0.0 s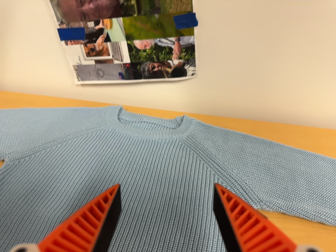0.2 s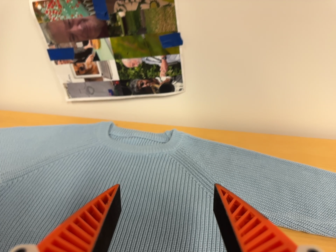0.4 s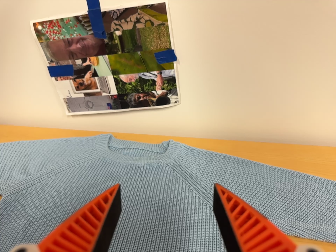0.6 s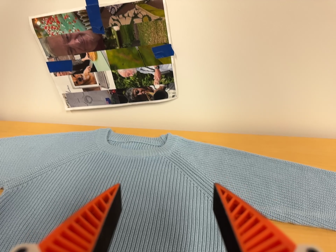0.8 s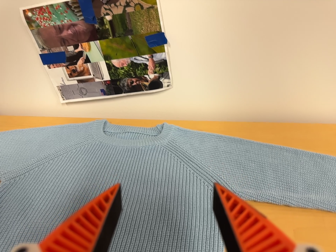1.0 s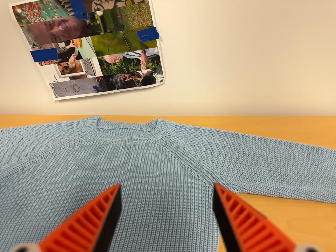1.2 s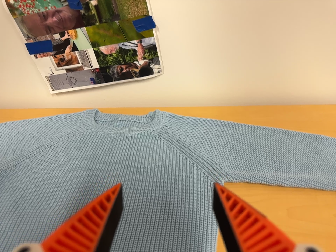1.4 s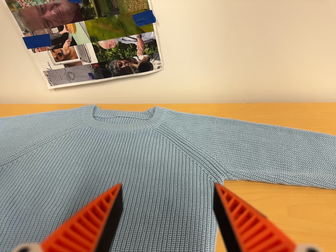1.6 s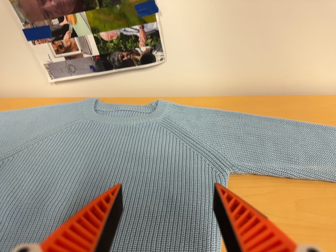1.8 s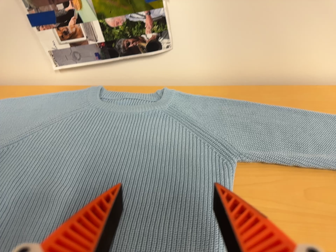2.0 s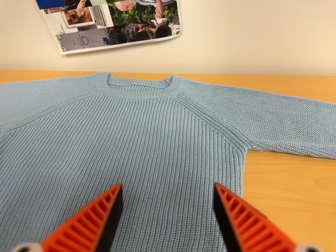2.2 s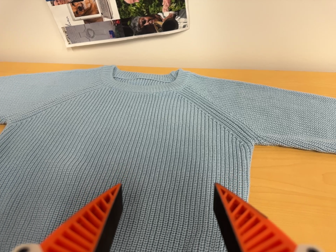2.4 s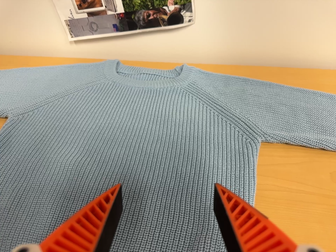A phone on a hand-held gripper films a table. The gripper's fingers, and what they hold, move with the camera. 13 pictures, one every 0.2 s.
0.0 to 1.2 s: The camera shifts only a little, or ends up much as it began.
1.2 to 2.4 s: The camera travels toward the bottom of its view, about 7 cm, so close, fixed things drift upward.
The film runs forward here.
